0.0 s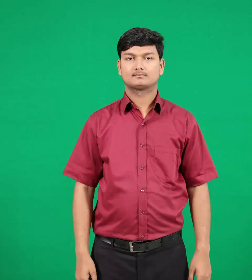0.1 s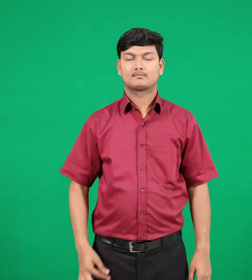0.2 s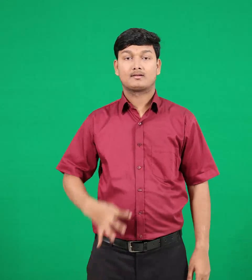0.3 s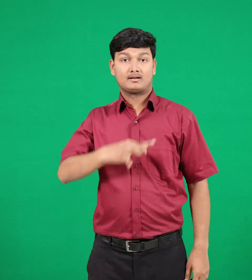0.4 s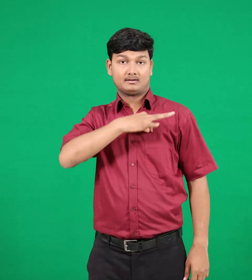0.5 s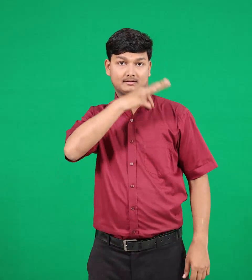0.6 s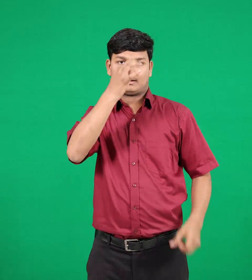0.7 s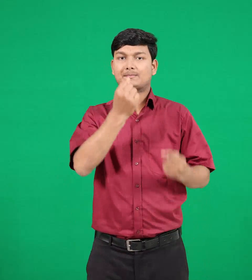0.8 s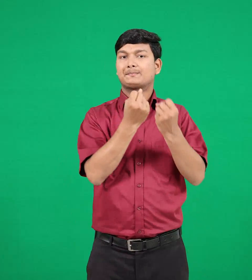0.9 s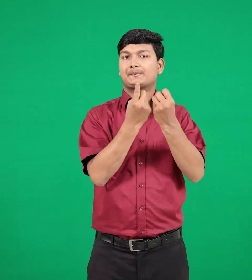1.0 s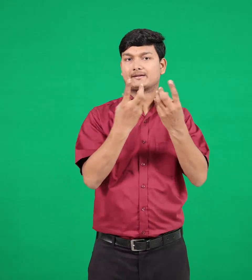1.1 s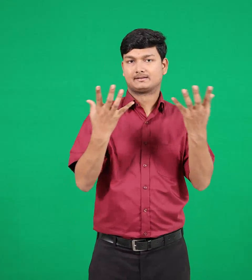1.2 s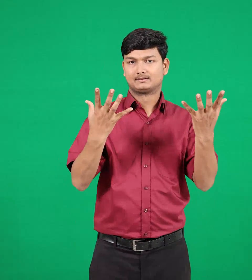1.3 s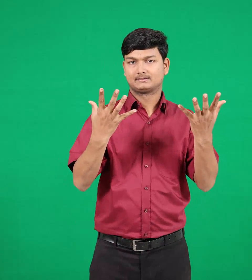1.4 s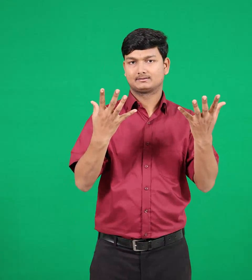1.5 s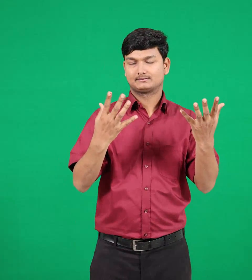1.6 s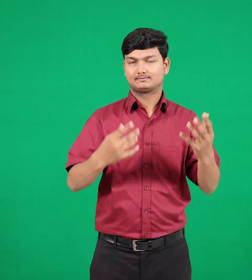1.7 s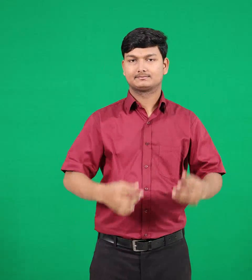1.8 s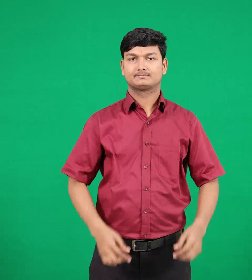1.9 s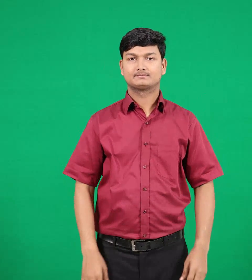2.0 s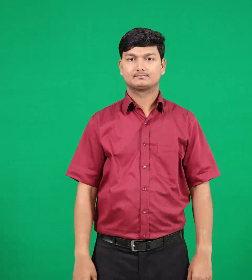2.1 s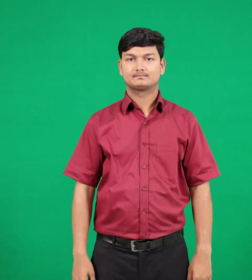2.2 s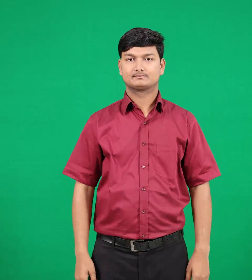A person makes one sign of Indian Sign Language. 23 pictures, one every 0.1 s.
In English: souls
